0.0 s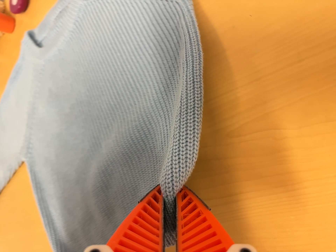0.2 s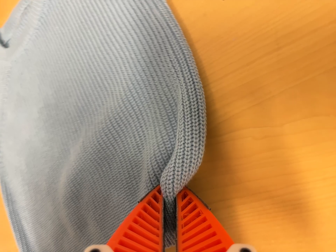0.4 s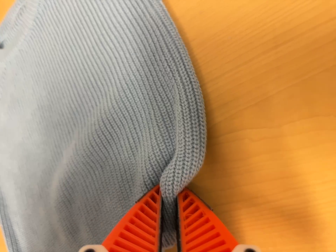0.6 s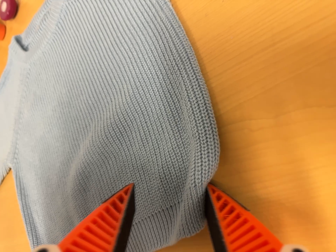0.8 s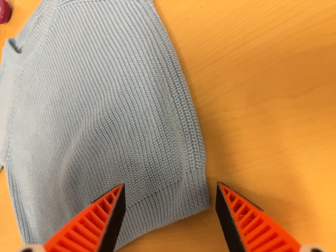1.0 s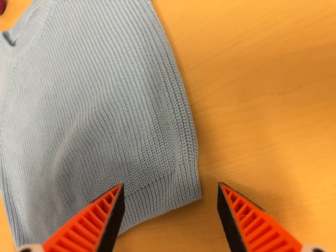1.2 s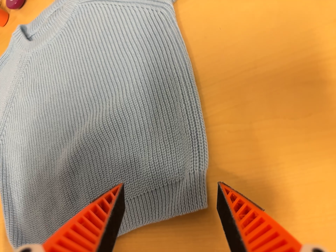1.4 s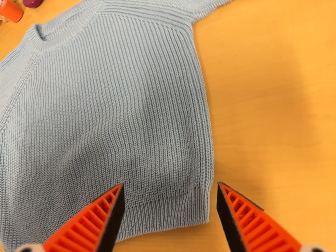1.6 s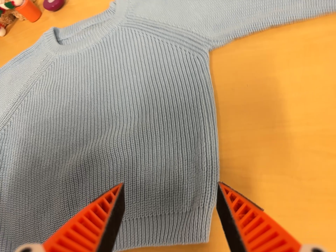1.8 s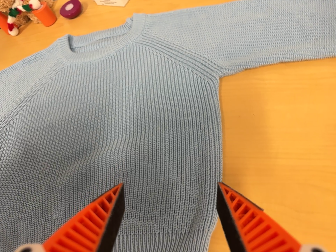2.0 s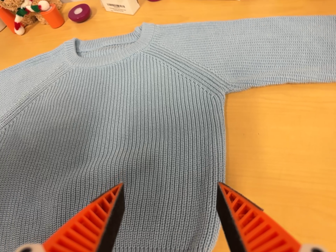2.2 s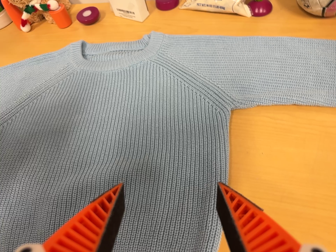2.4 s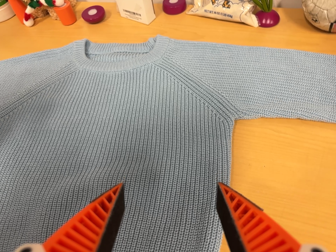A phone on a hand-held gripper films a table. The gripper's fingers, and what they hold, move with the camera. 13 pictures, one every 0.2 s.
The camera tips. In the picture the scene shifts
downward.
The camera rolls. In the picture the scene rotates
clockwise.
0.0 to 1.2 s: The camera shifts only a little, or ends up much as it began.
1.2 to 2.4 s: The camera pans to its right by about 10 degrees. It travels to its left, about 12 cm. Its aim tips toward the top of its view by about 15 degrees, and the scene shifts downward. It rolls about its line of sight by about 30 degrees, and the scene rotates clockwise.
The film runs backward here.
